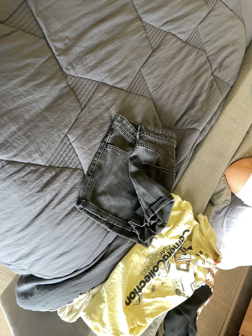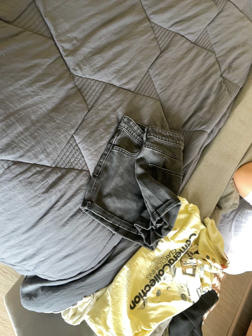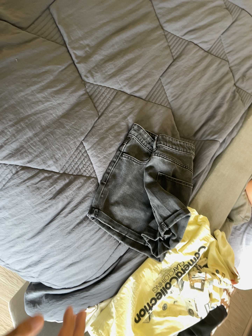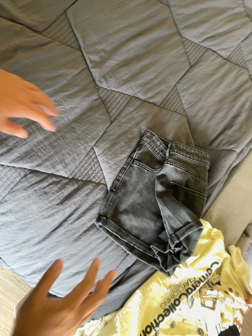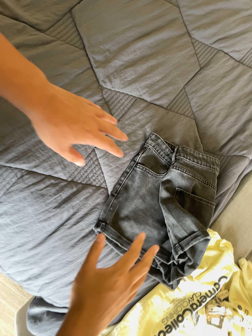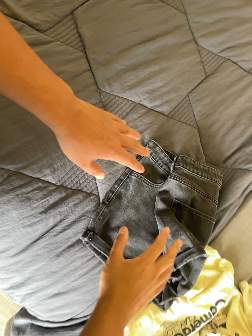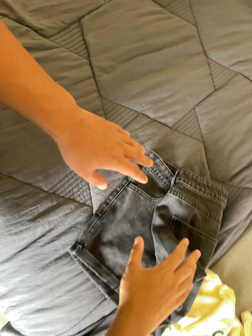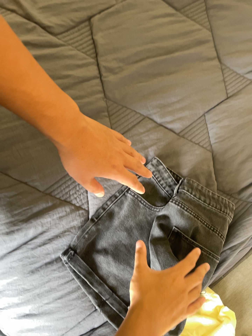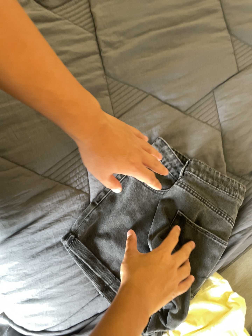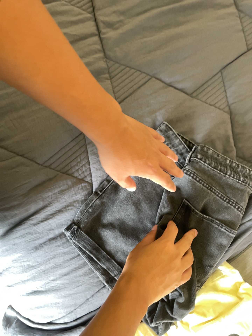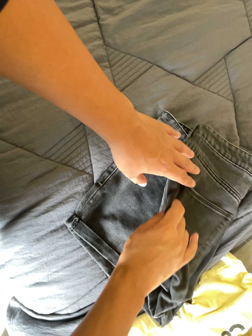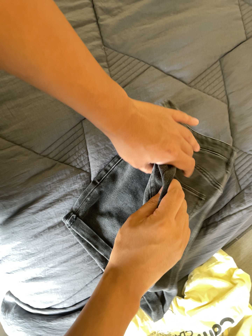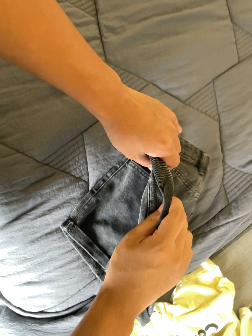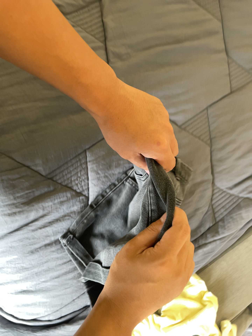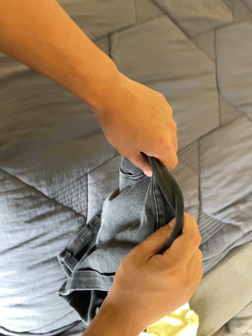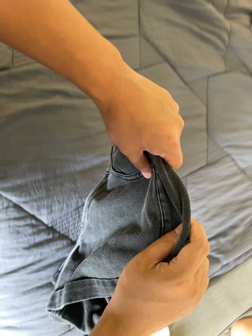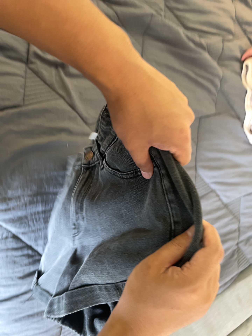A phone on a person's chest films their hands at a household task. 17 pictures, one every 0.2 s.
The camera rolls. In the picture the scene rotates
clockwise.
0.0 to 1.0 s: The camera pans to its left by about 15 degrees. It travels forward and to its right, about 14 cm, so what stands in front looms larger. Its aim tips toward the top of its view by about 10 degrees, and the scene shifts downward. It rolls about its line of sight by about 10 degrees, and the scene rotates clockwise.
1.0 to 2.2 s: The camera travels forward and to its right, about 14 cm, so what stands in front looms larger.
2.2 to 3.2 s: The camera pans to its right by about 20 degrees. It travels toward the top of its view, backward and to its left, about 34 cm, so close, fixed things drift downward. Its aim tips toward the top of its view by about 10 degrees, and the scene shifts downward. It rolls about its line of sight by about 20 degrees, and the scene rotates clockwise.
The film runs forward here.
